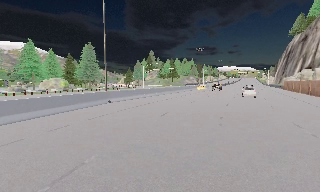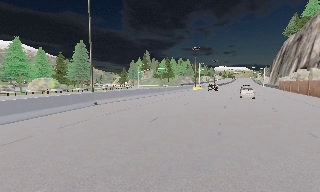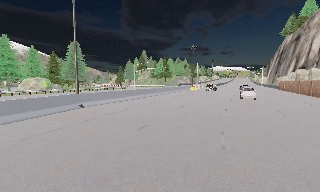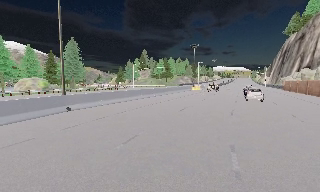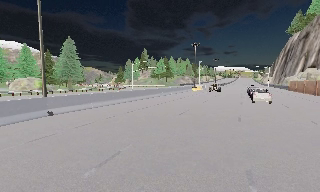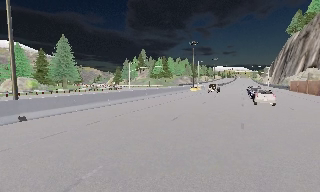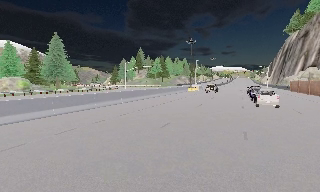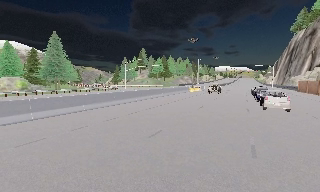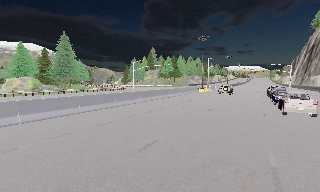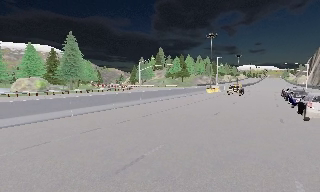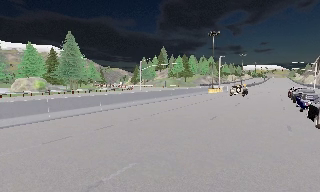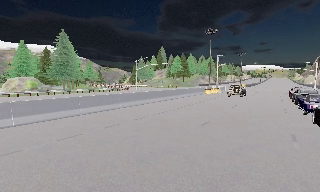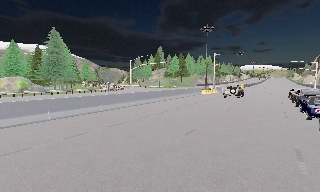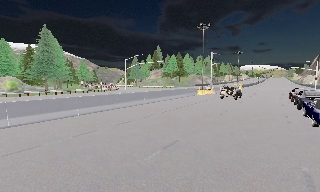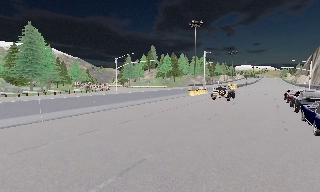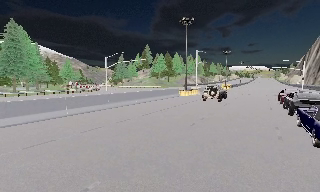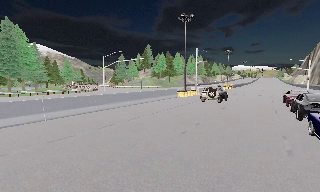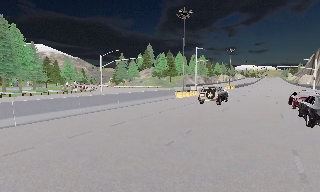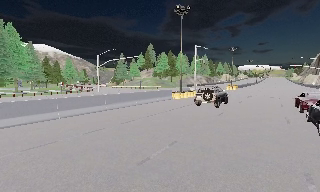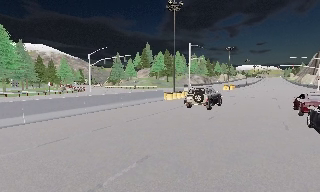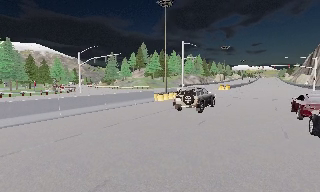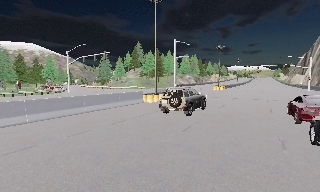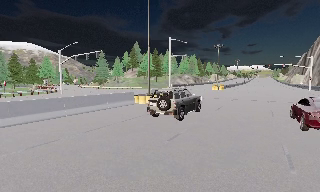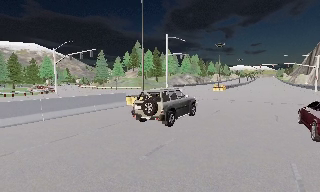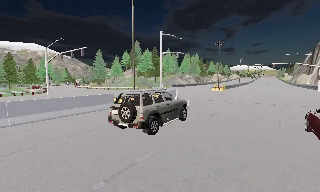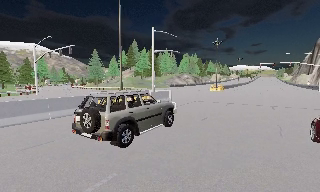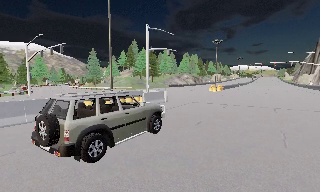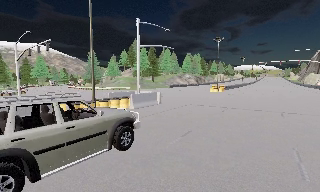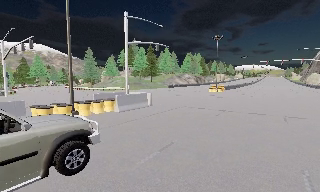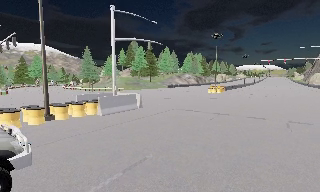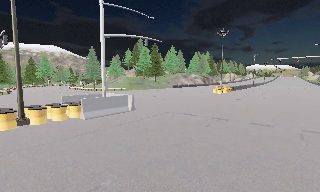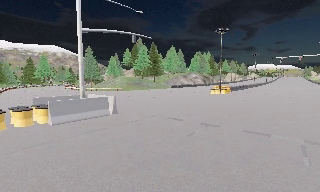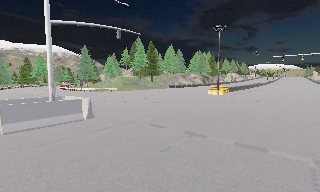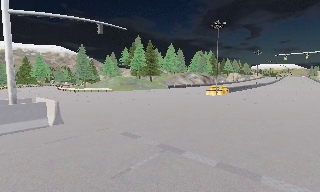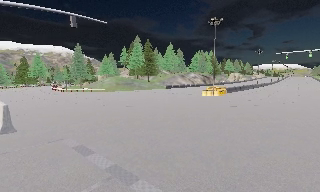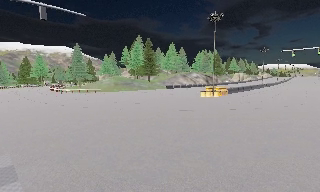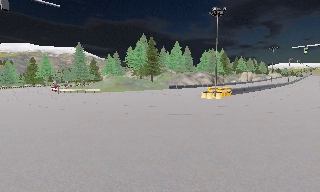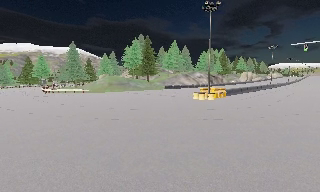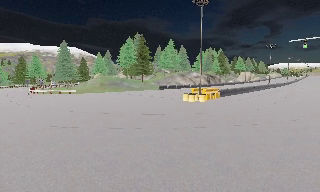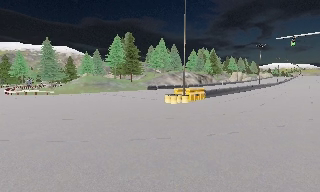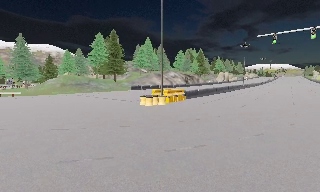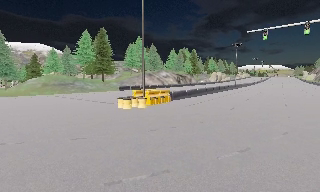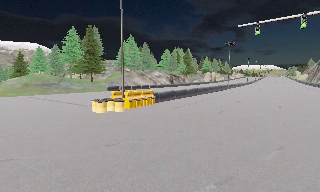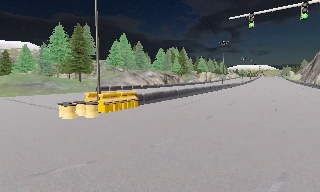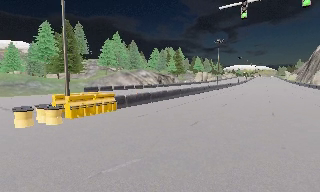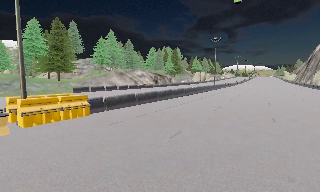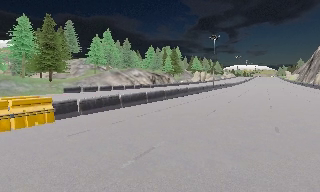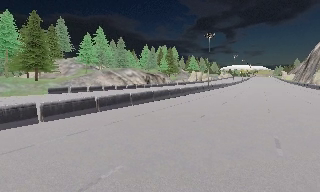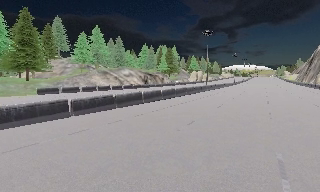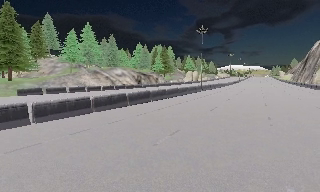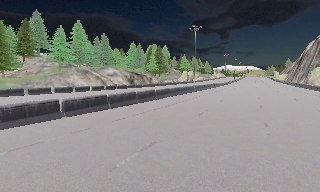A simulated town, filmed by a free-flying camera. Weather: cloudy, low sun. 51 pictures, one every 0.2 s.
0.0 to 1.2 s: The camera travels forward, about 9 m, so what stands in front looms larger.
1.2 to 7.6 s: The camera pans to its left, which is counterclockwise from overhead, by about 20 degrees. It travels forward and to its right, about 50 m, so what stands in front looms larger.
7.6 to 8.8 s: The camera swings to its right by about 10 degrees, and the scene slides to the left. It travels forward and to its right, about 12 m, so what stands in front looms larger.
8.8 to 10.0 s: The camera travels forward and to its right, about 12 m, so what stands in front looms larger.
The film runs forward here.
